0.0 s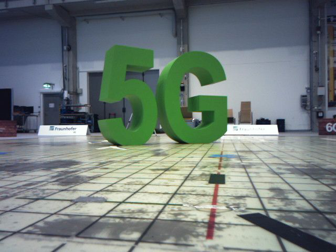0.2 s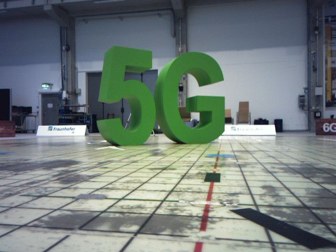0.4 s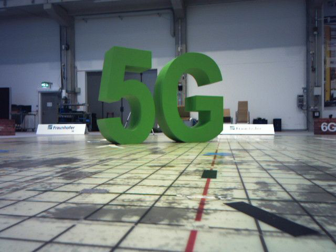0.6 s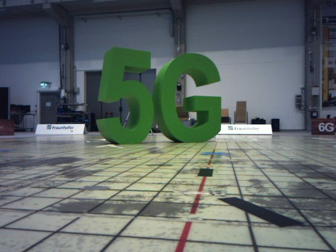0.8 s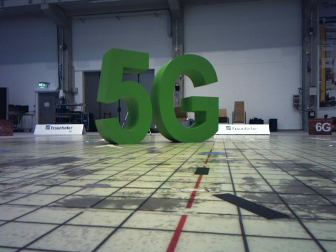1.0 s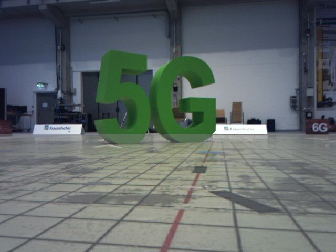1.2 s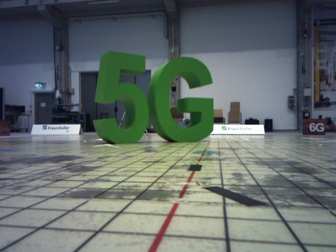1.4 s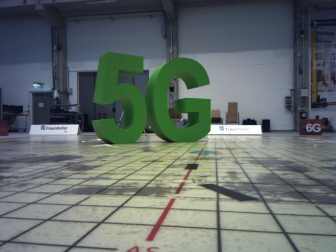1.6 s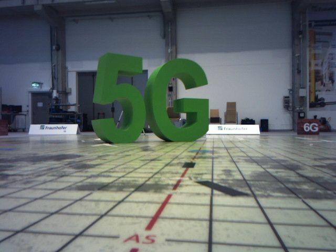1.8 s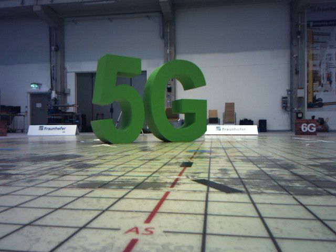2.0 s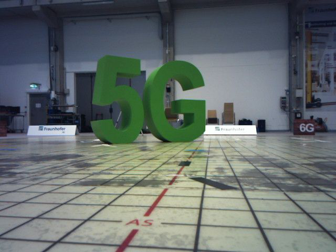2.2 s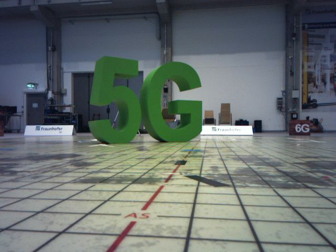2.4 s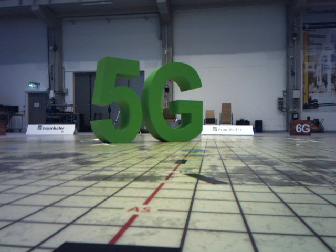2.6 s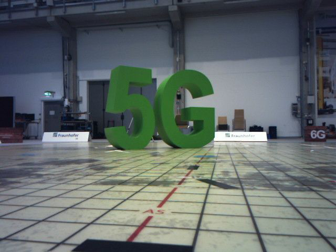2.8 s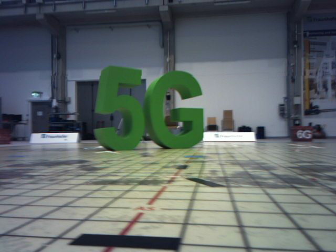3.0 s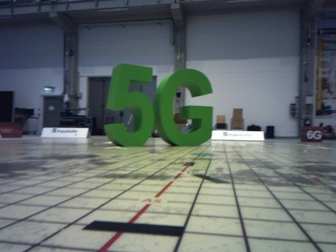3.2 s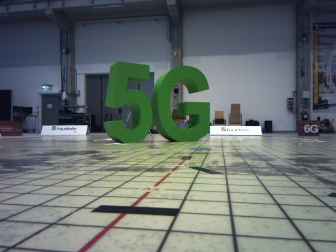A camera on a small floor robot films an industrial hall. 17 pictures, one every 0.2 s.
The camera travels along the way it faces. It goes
backward.
0.0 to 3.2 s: The camera travels backward, about 0.7 m, so what stands in front gets smaller.
The film runs backward here.
